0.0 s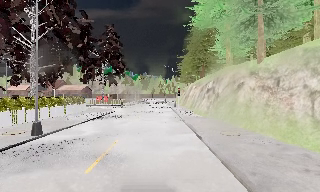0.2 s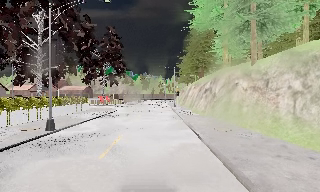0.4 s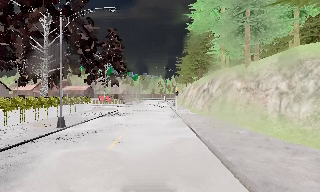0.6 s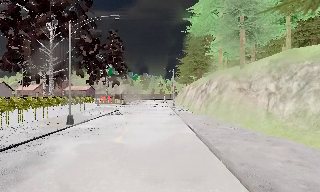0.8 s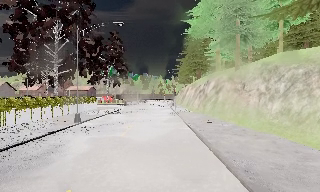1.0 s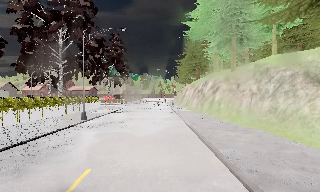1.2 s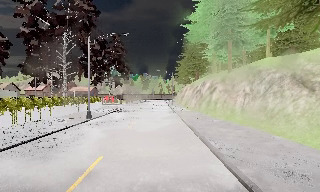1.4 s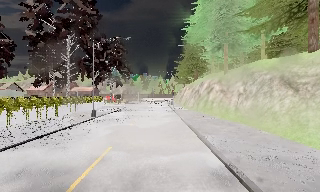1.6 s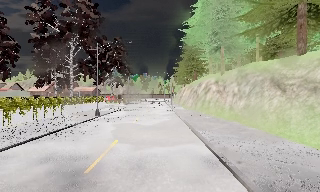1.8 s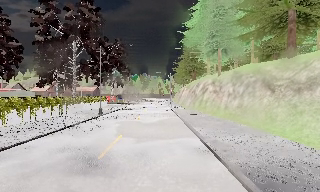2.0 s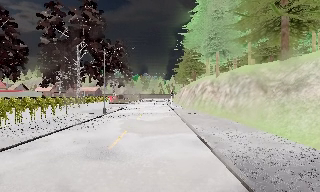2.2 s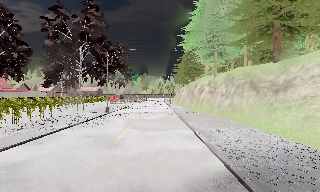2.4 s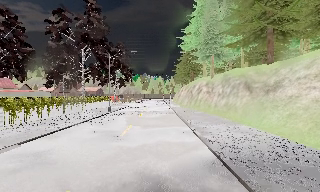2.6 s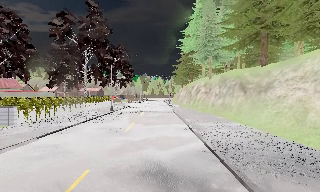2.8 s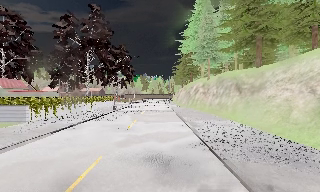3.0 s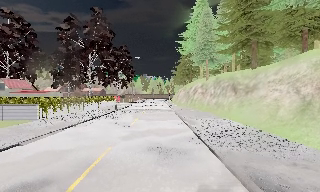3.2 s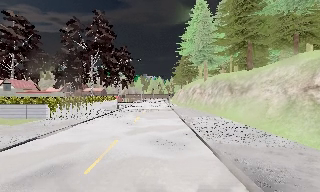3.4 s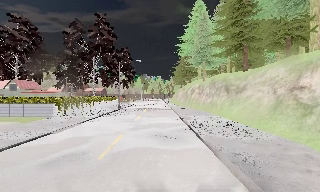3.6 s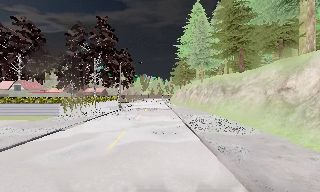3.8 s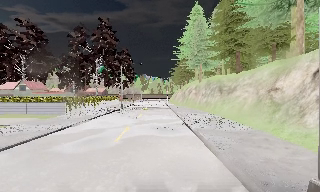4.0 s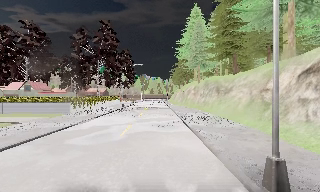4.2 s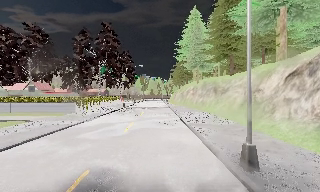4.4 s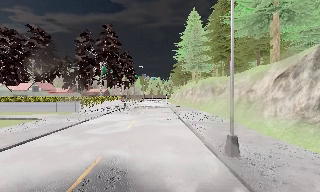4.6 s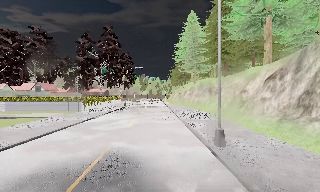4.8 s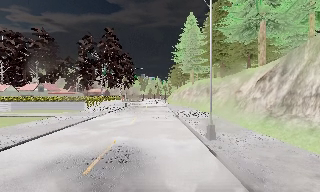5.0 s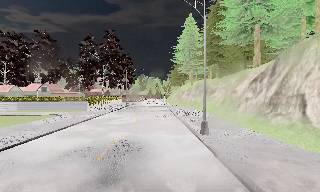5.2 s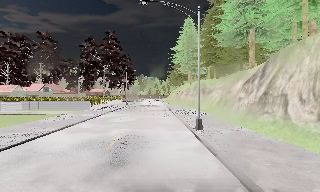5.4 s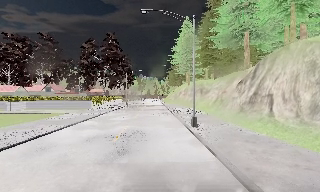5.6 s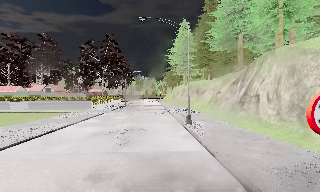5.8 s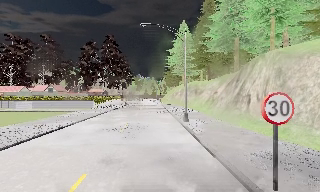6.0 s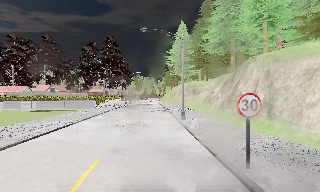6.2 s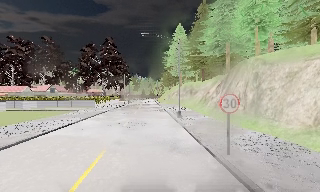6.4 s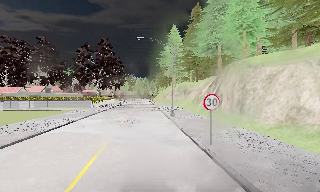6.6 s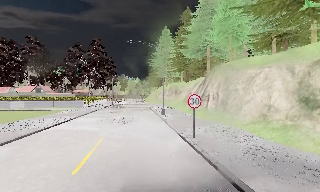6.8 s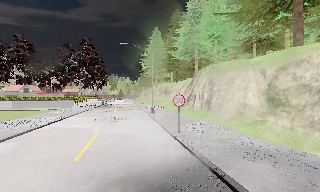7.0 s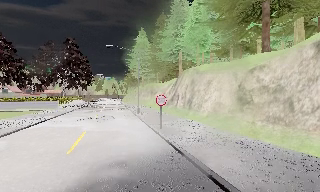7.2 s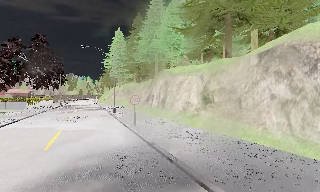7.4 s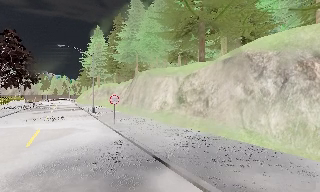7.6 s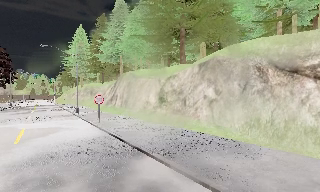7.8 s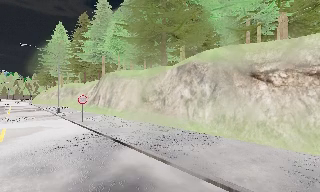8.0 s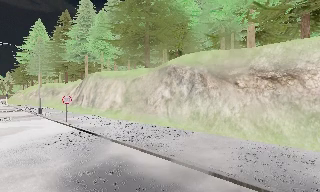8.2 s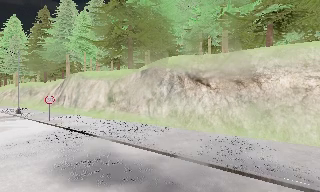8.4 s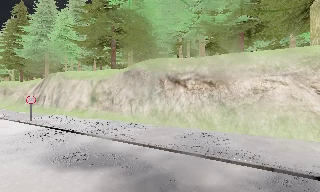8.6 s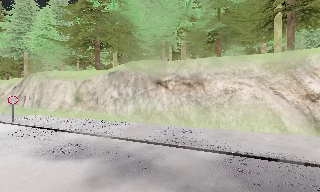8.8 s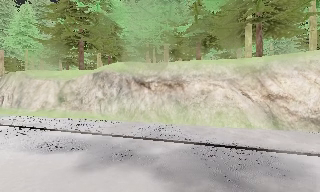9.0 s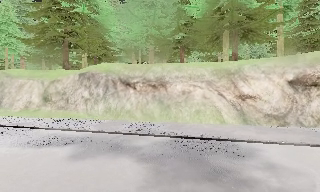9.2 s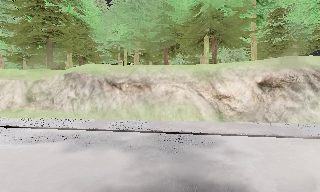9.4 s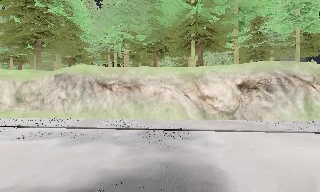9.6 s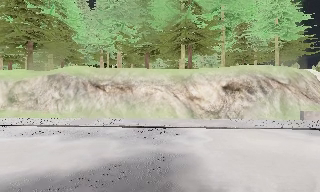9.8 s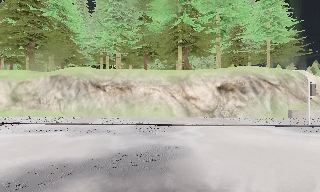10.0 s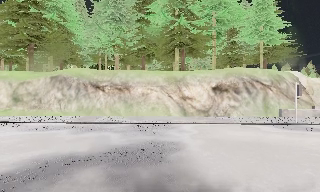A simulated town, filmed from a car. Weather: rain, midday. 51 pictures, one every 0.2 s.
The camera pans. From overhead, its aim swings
clockwise.
The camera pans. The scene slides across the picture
to the left.
0.0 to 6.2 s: The camera travels backward, about 30 m, so what stands in front gets smaller.
6.2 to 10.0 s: The camera pans to its right, which is clockwise from overhead, by about 85 degrees. It travels backward, about 19 m.
The film runs backward here.
